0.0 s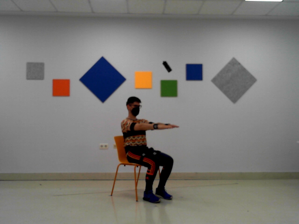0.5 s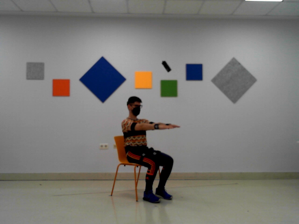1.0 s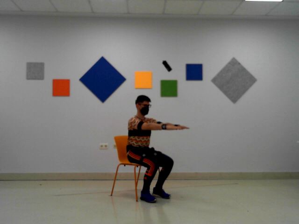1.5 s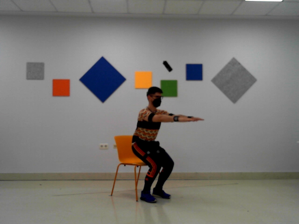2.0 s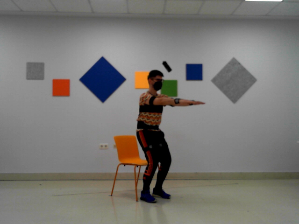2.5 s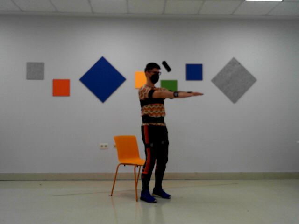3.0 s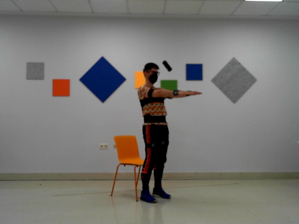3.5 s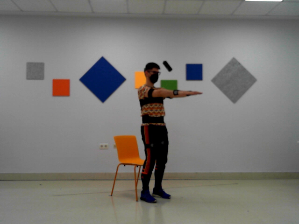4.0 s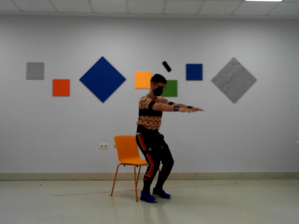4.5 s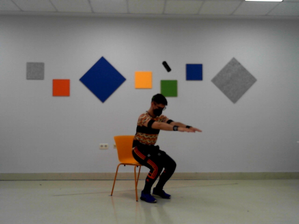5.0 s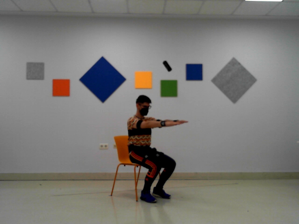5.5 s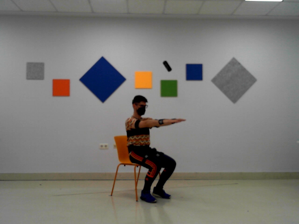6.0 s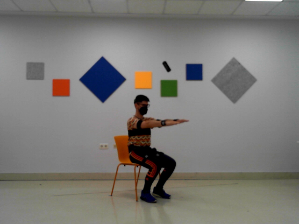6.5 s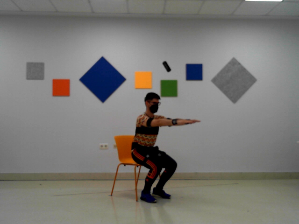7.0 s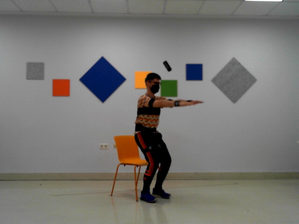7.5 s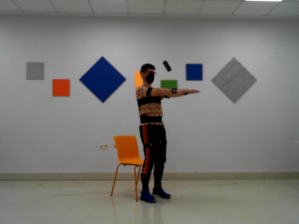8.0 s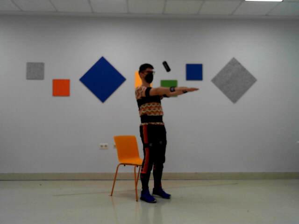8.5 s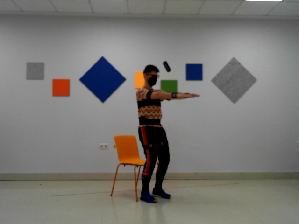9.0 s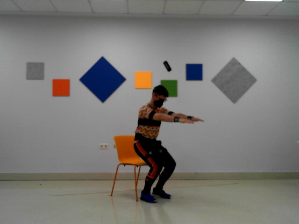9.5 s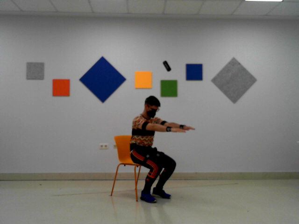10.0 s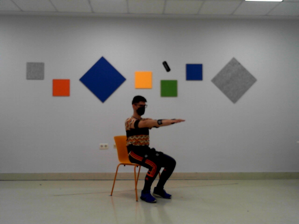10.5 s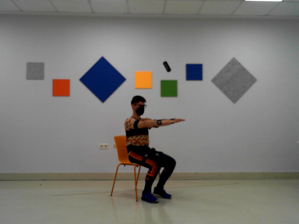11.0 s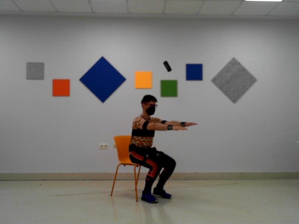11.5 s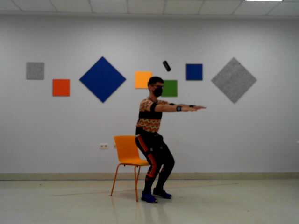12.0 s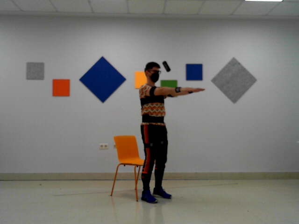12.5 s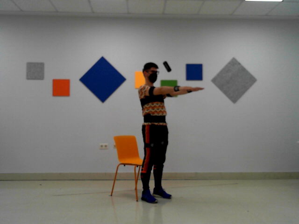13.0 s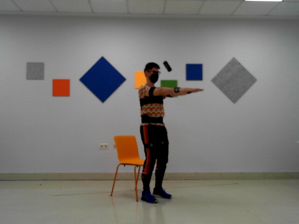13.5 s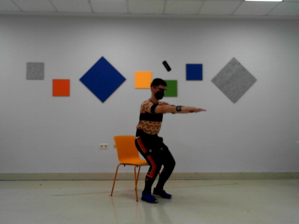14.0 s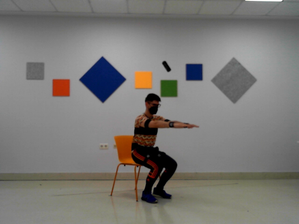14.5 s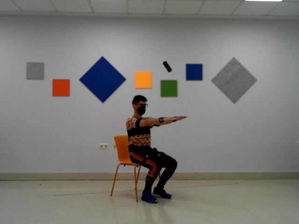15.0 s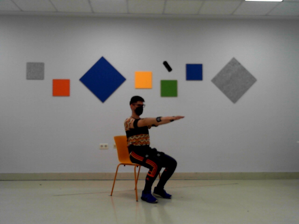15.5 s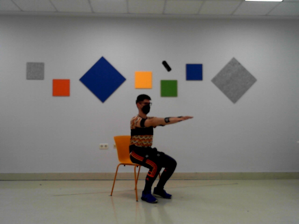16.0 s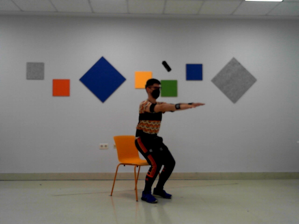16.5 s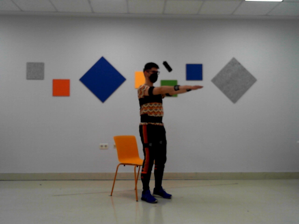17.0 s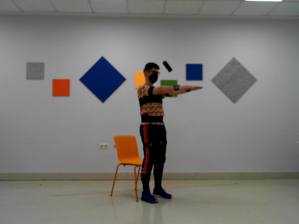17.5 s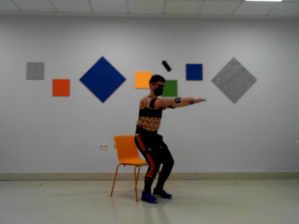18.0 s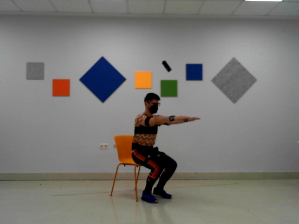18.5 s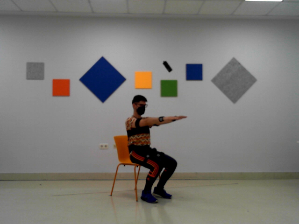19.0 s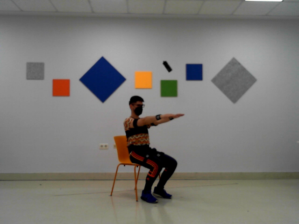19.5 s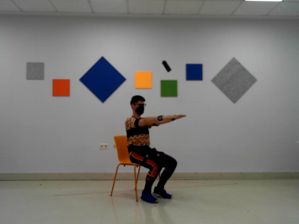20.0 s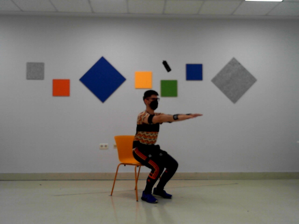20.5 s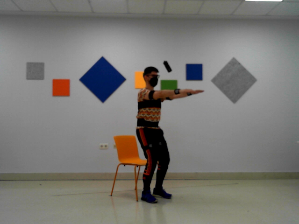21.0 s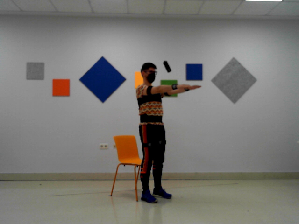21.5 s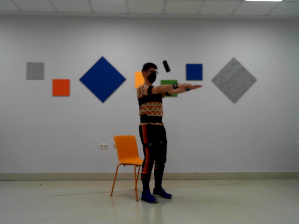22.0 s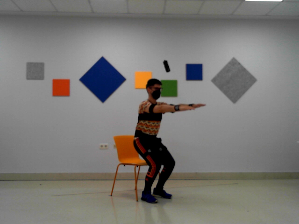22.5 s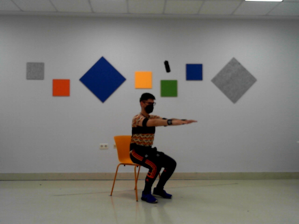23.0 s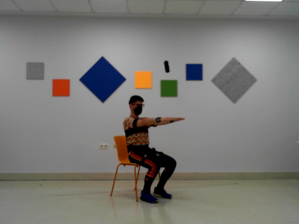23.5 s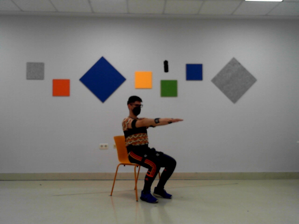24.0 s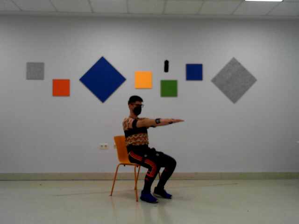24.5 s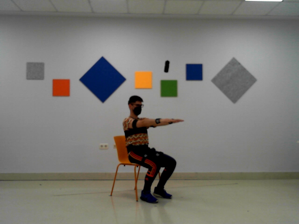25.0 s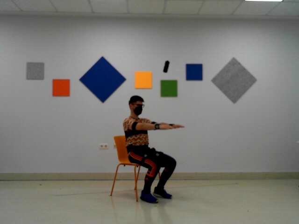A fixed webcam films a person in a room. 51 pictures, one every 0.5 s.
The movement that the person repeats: Sit to stand.
